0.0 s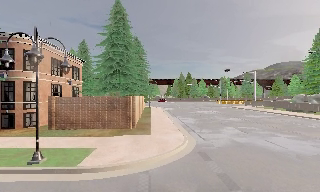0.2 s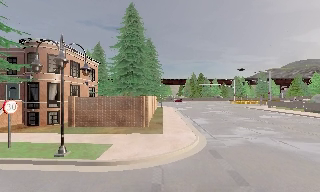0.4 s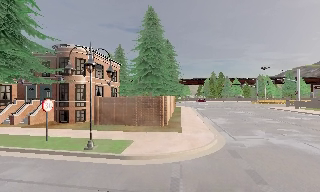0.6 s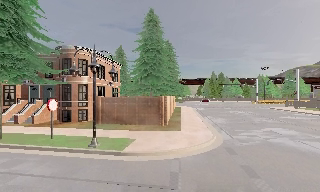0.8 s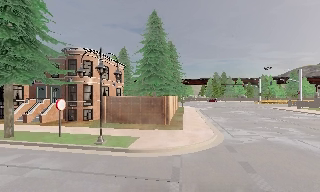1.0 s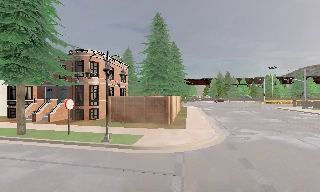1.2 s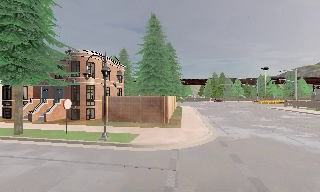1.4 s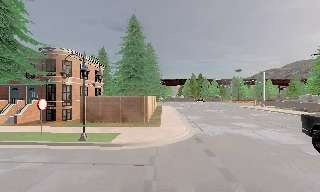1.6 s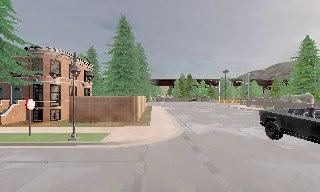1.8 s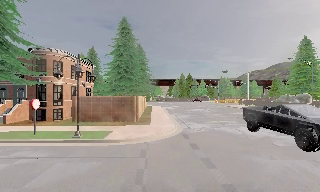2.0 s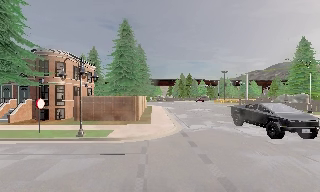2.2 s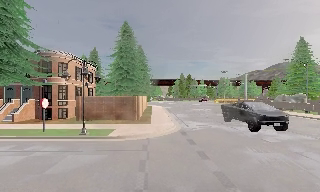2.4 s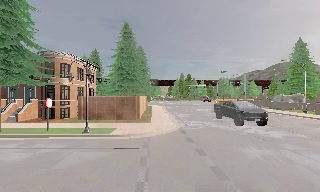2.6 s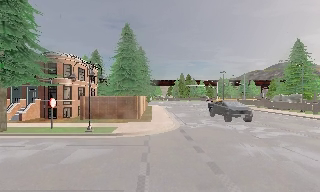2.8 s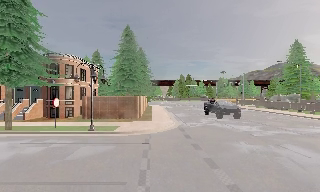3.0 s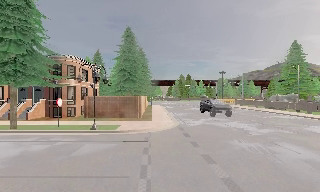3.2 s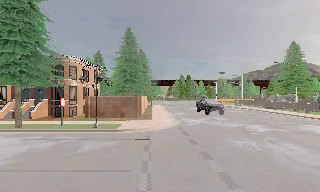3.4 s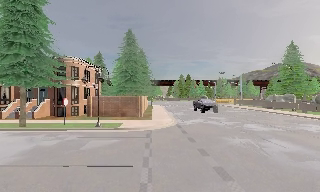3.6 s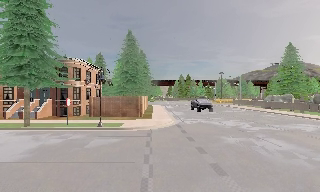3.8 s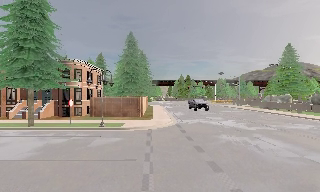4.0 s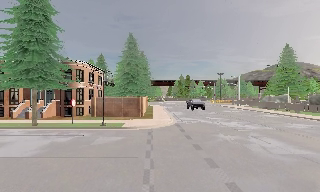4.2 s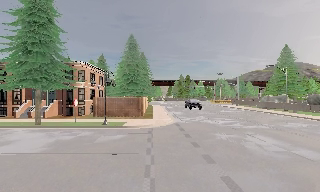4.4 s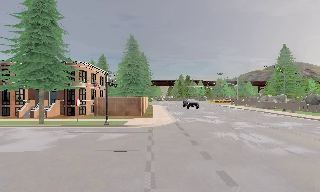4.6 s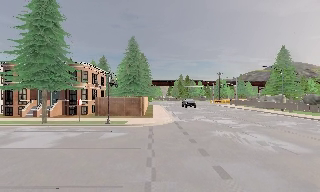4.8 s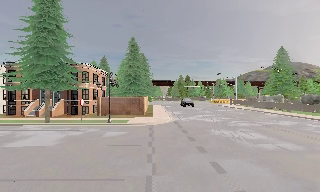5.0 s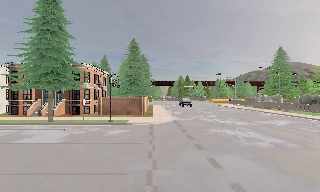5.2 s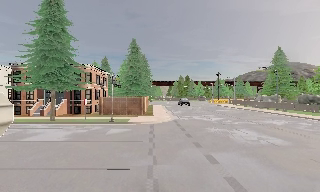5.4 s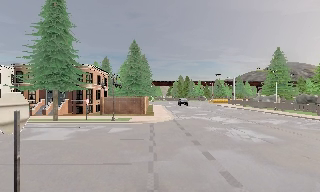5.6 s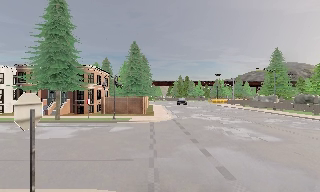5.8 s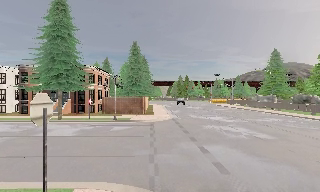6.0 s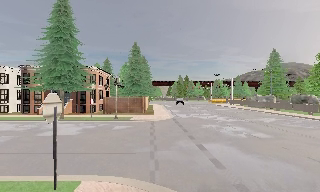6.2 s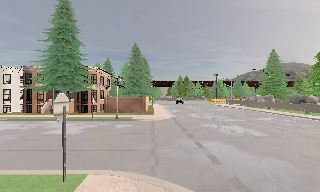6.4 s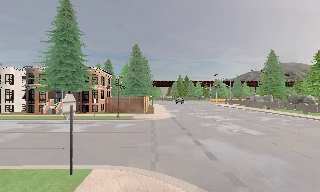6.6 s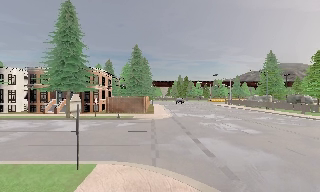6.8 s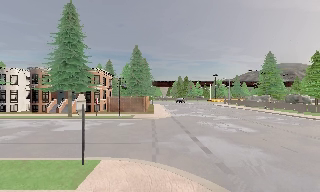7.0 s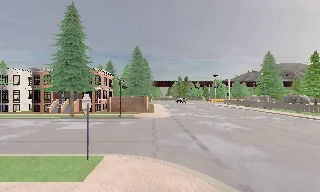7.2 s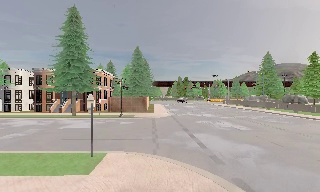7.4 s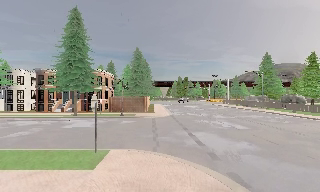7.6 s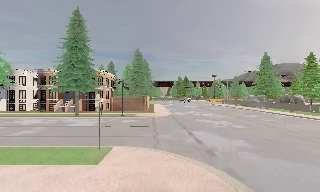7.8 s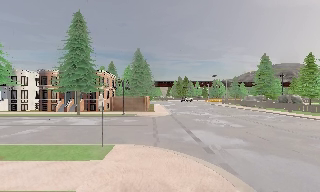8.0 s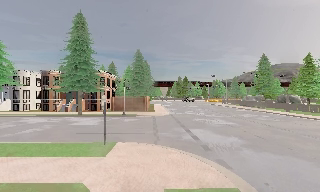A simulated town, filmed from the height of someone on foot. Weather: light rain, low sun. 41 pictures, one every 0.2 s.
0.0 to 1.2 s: The camera swings to its left by about 10 degrees, and the scene slides to the right. It travels backward, about 2.5 m, so what stands in front gets smaller.
1.2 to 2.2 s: The scene slides to the left, as the camera pans about 10 degrees to its right. It travels backward, about 2 m, so what stands in front gets smaller.
2.2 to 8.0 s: The camera travels backward, about 11 m, so what stands in front gets smaller.
The film runs backward here.
